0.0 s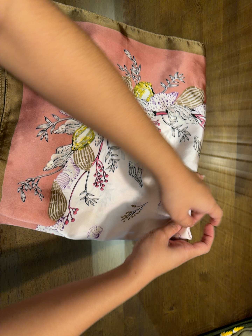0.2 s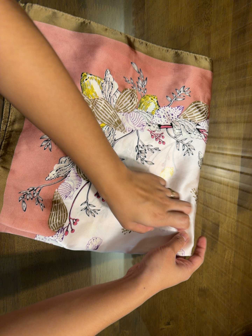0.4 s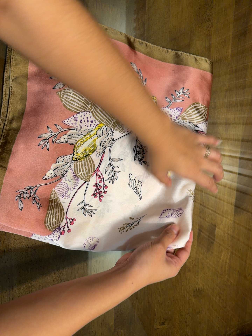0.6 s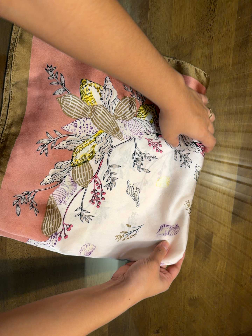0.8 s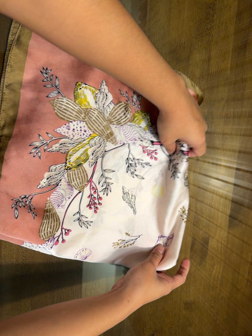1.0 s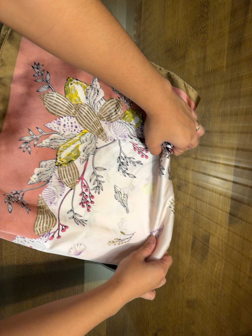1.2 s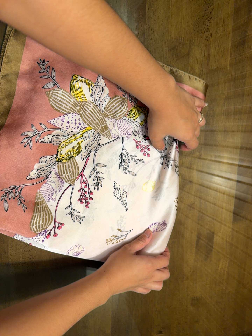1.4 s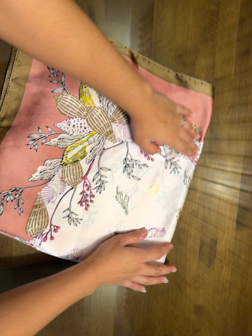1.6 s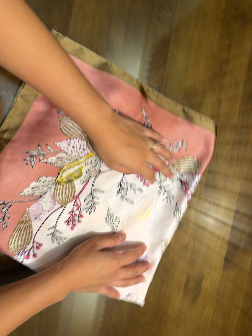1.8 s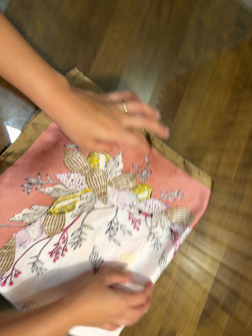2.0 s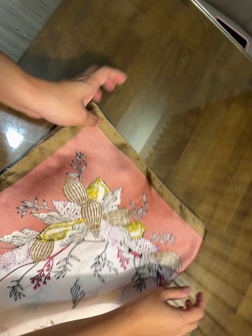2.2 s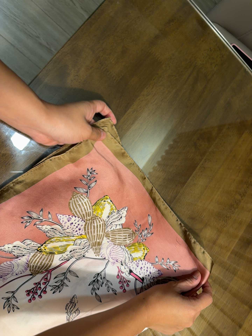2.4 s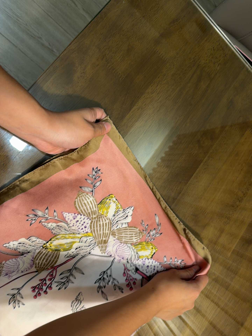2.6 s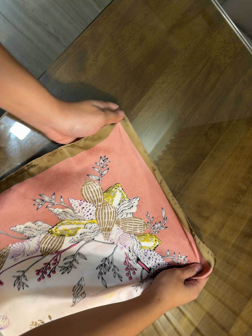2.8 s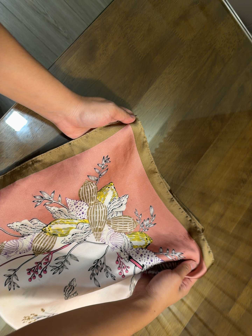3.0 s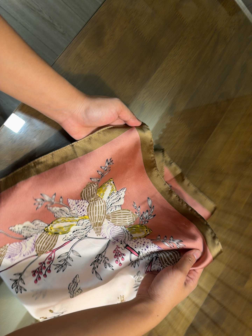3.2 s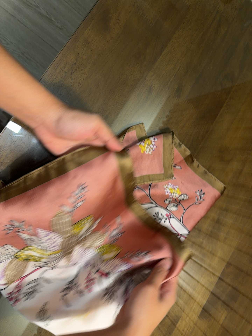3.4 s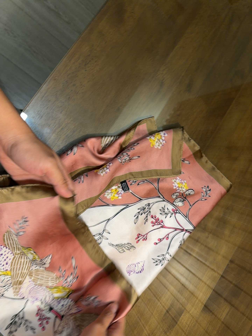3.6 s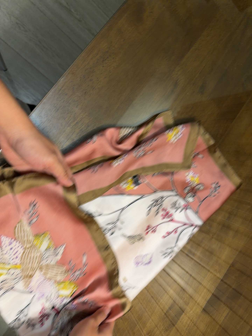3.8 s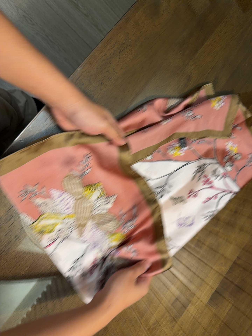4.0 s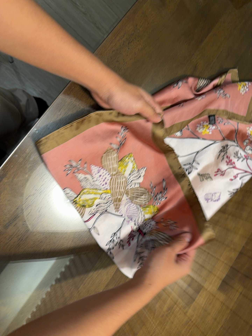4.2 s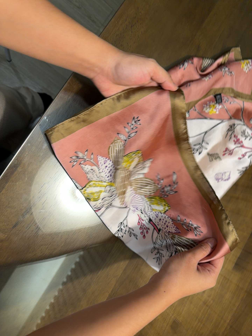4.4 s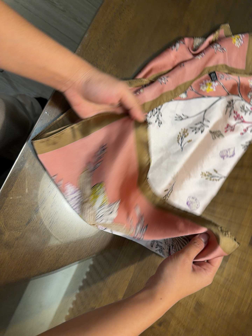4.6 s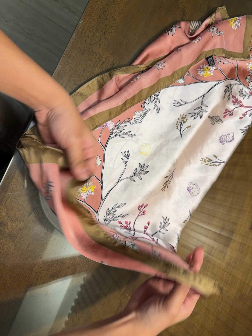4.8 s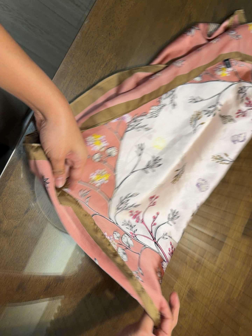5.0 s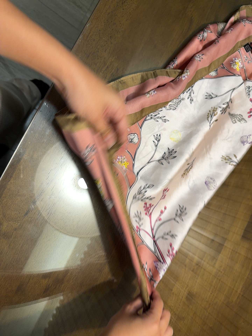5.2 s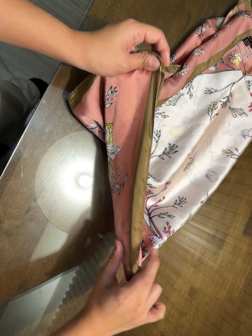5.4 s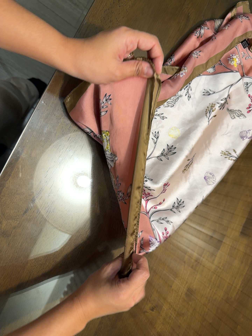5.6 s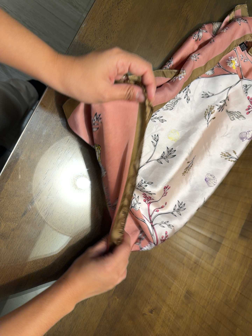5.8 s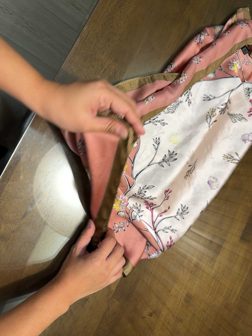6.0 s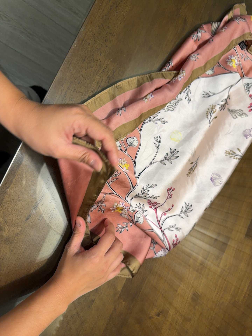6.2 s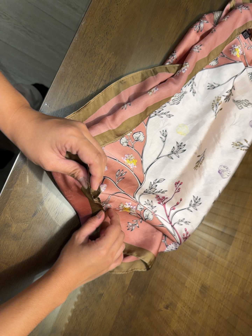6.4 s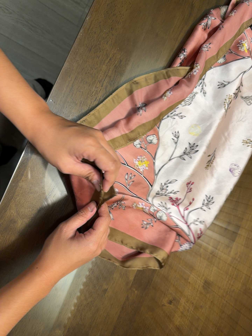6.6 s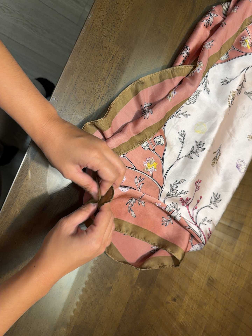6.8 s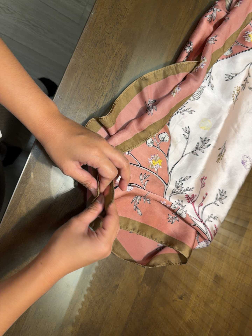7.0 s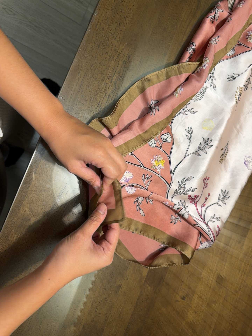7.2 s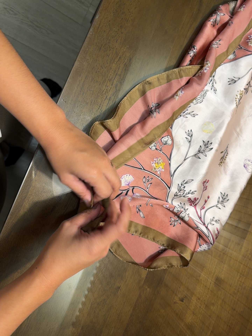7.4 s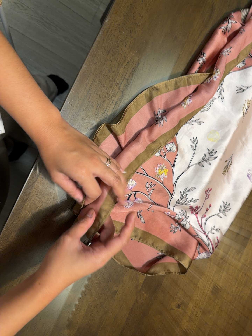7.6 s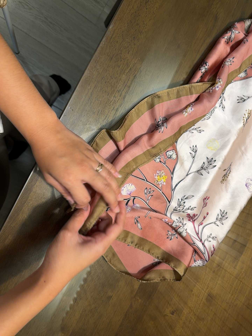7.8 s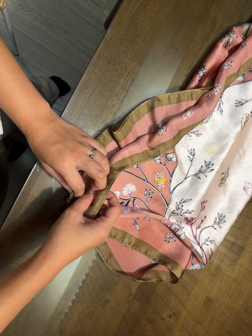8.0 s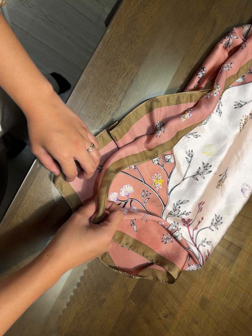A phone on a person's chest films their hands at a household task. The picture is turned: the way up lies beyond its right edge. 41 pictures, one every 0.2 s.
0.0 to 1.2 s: The camera shifts only a little, or ends up much as it began.
1.2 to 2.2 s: The camera travels toward the top of its view, about 9 cm, so close, fixed things drift downward. Its aim tips toward the top of its view by about 20 degrees, and the scene shifts downward. It rolls about its line of sight by about 35 degrees, and the scene rotates clockwise.
2.2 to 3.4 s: The camera travels to its left and toward the bottom of its view, about 14 cm, so close, fixed things drift to the right.
3.4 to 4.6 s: The camera travels to its left and toward the bottom of its view, about 14 cm, so close, fixed things drift to the right. It rolls about its line of sight by about 10 degrees, and the scene rotates counterclockwise.
4.6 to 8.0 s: The camera shifts only a little, or ends up much as it began.
The film runs backward here.
